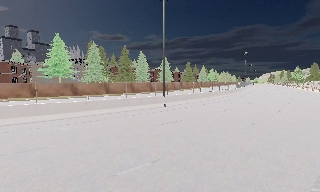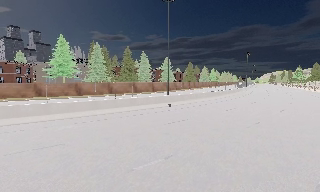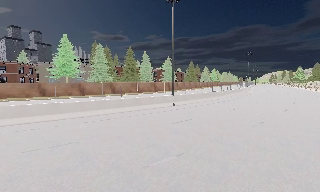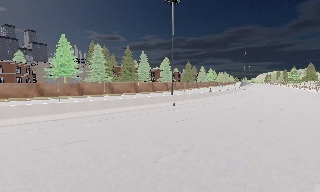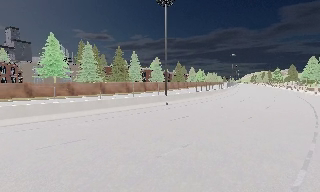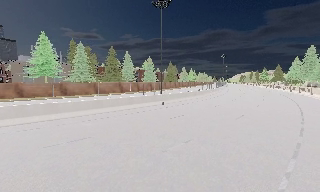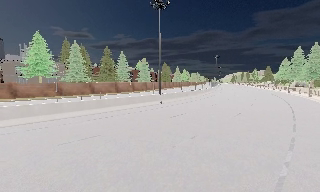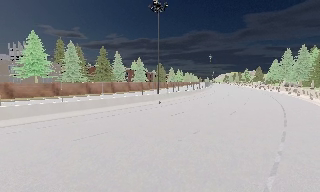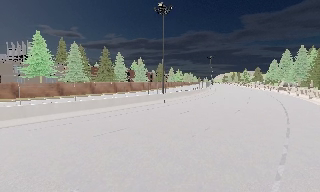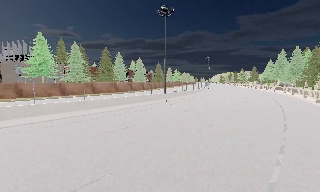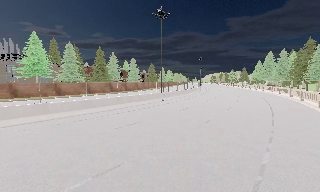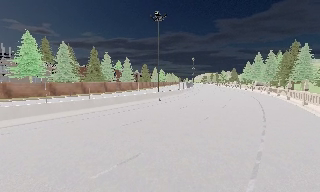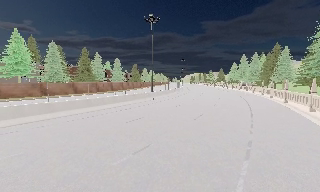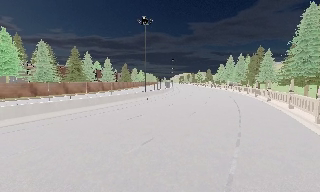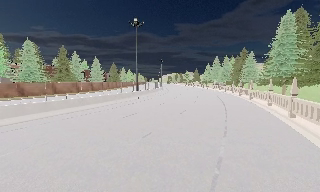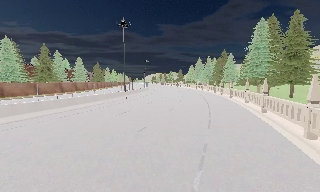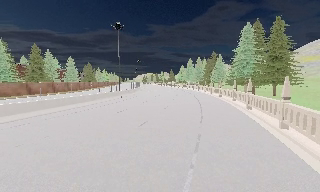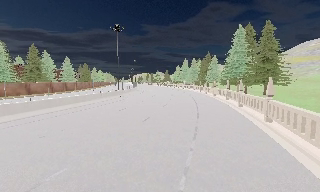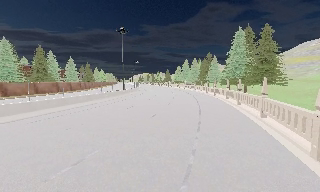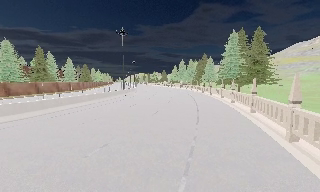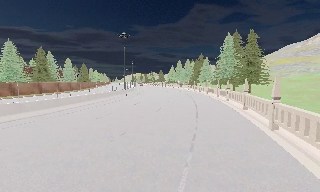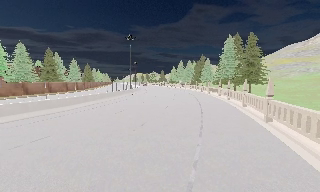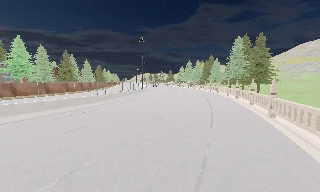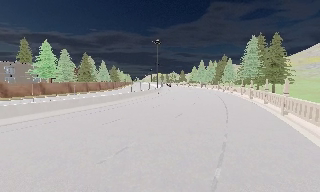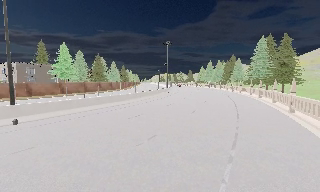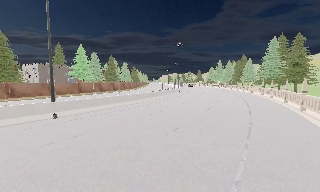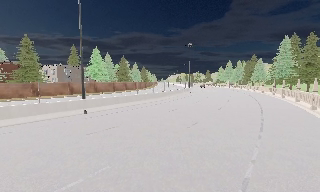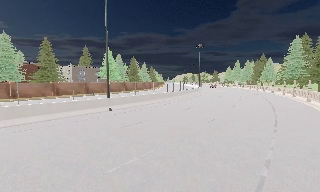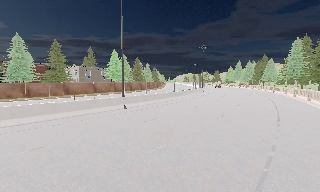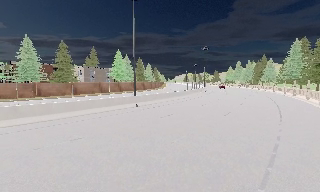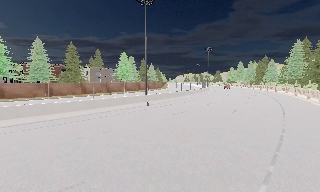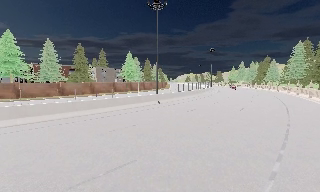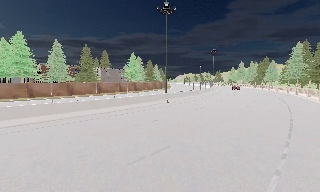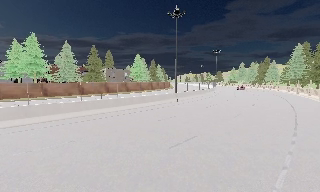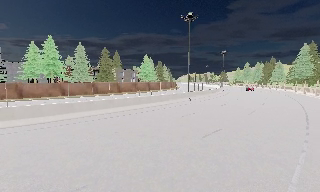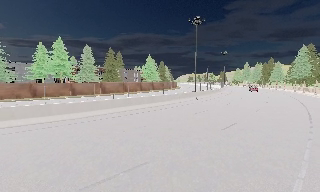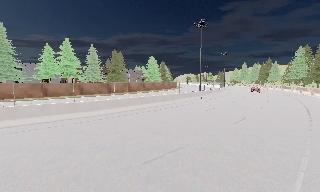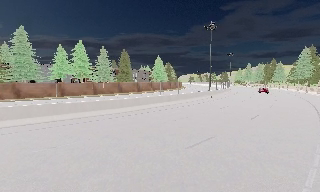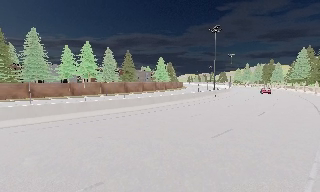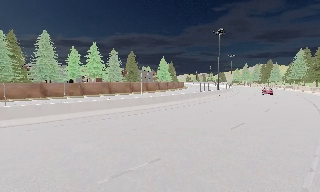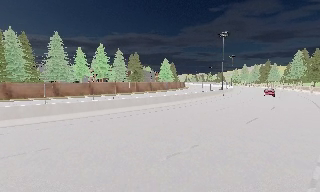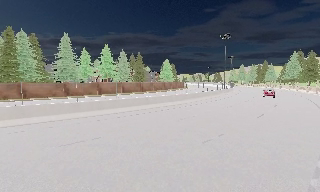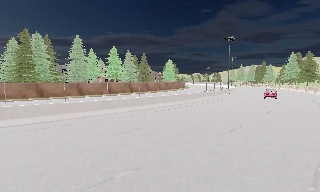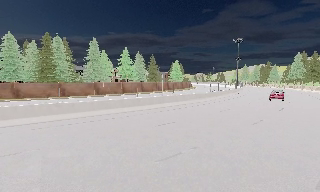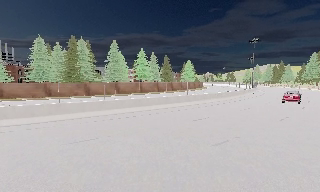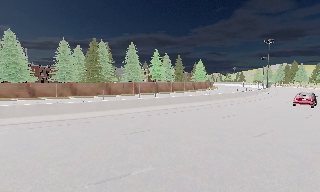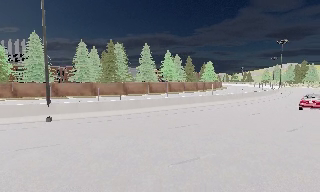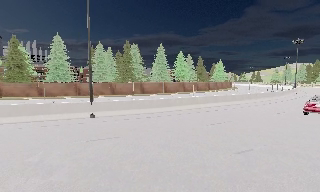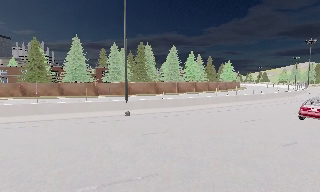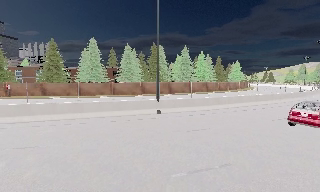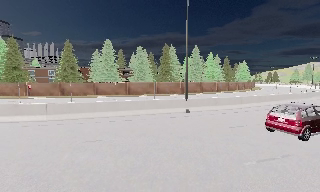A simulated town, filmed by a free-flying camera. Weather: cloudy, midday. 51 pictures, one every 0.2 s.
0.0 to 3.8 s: The camera pans to its right, which is clockwise from overhead, by about 45 degrees. It travels backward and to its left, about 18 m. It gains speed.
3.8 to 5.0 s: The camera swings to its left by about 10 degrees, and the scene slides to the right. It travels backward and to its left, about 10 m, so what stands in front gets smaller.
5.0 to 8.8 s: The camera travels to its left and backward, about 35 m, so close, fixed things drift to the right.
8.8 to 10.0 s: The camera travels to its left, about 14 m, so close, fixed things drift to the right.
The film runs backward here.
